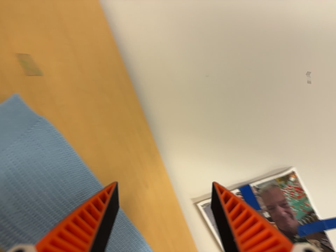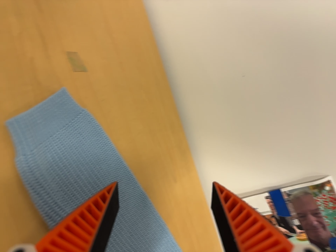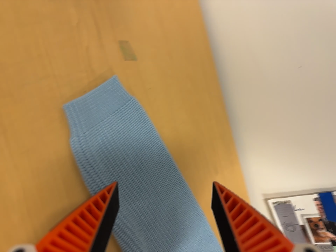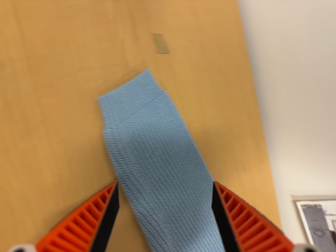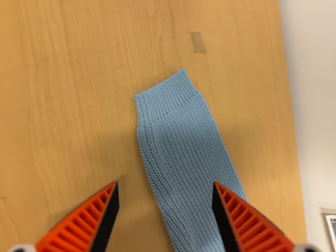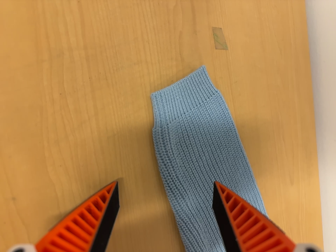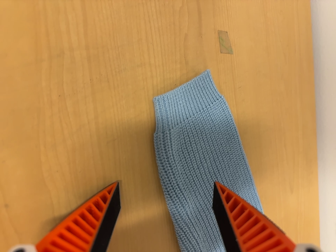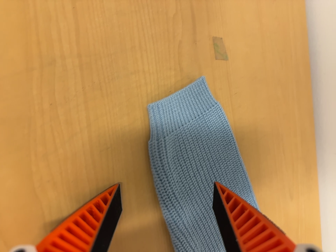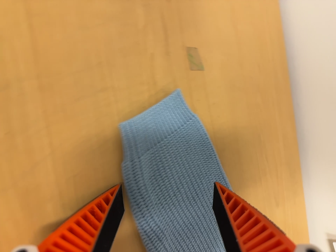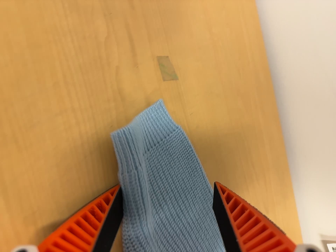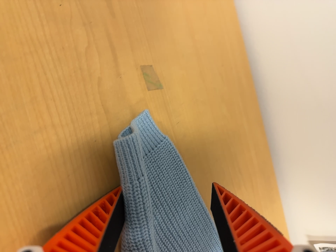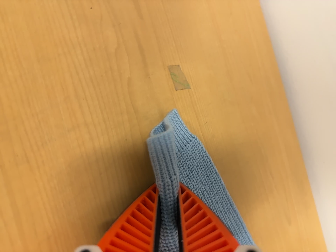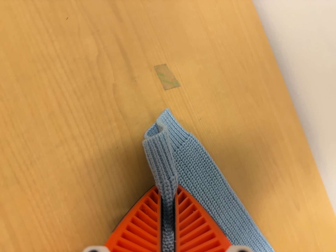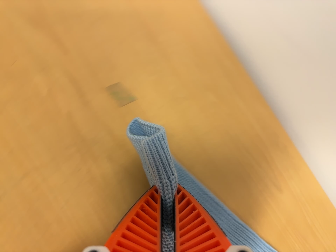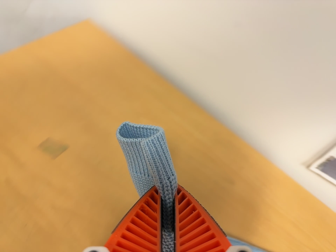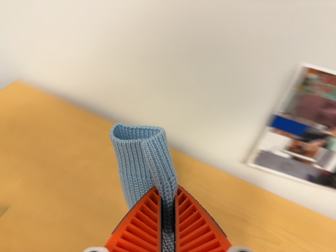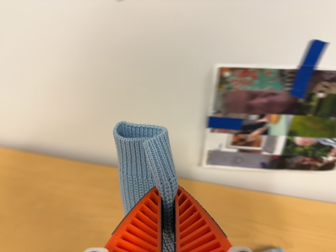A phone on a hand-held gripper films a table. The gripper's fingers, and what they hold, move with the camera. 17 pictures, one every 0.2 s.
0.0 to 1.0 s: The camera swings to its left by about 35 degrees, and the scene slides to the right. It rolls about its line of sight by about 15 degrees, and the scene rotates clockwise.
1.0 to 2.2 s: The camera travels forward, about 7 cm, so what stands in front looms larger. It rolls about its line of sight by about 10 degrees, and the scene rotates counterclockwise.
2.2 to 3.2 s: The camera travels to its right, about 32 cm, so close, fixed things drift to the left. Its aim tips toward the top of its view by about 10 degrees, and the scene shifts downward. It rolls about its line of sight by about 65 degrees, and the scene rotates counterclockwise.
The film runs forward here.
